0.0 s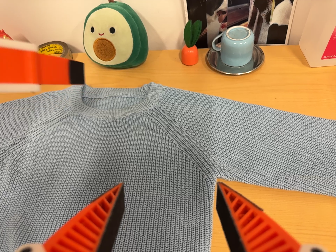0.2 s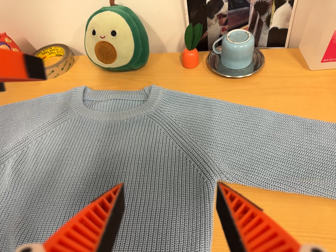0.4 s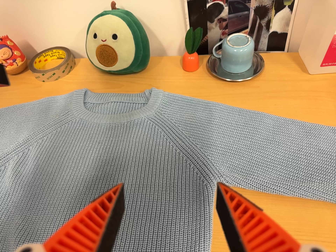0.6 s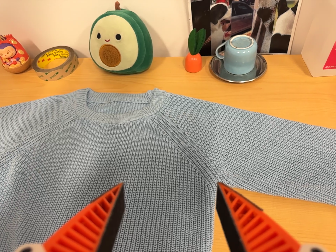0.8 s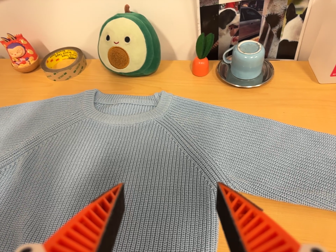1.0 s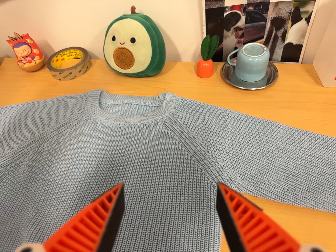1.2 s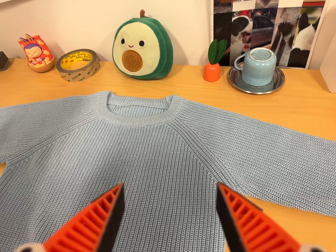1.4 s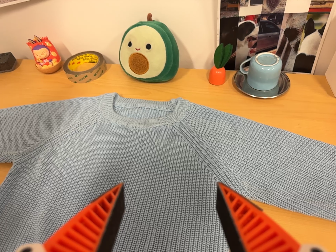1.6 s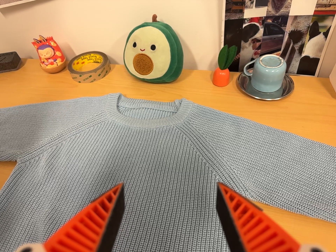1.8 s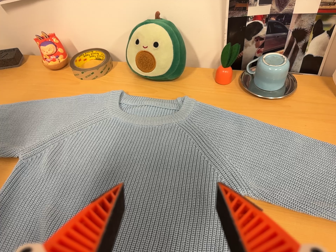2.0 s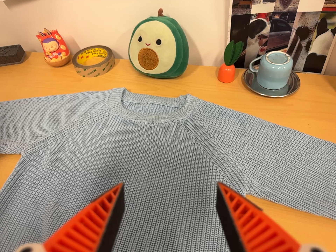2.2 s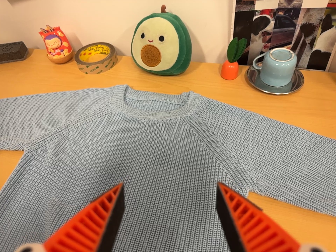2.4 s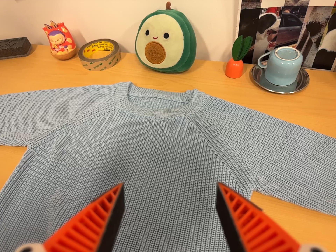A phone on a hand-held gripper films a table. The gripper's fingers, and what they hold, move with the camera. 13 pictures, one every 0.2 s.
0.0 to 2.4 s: The camera travels to its left, about 5 cm, so close, fixed things drift to the right. It rolls about its line of sight by about 10 degrees, and the scene rotates clockwise.
The film runs forward here.
